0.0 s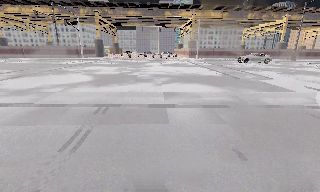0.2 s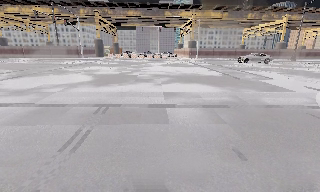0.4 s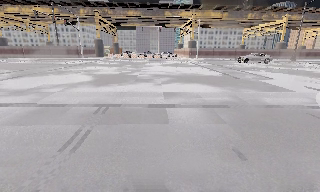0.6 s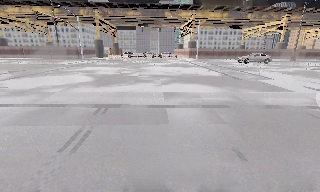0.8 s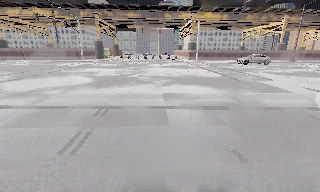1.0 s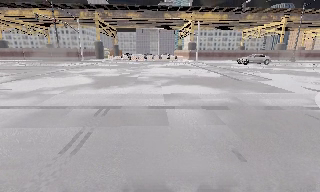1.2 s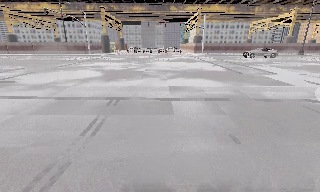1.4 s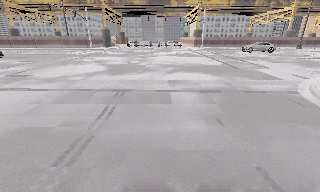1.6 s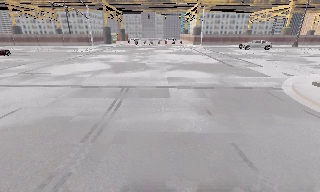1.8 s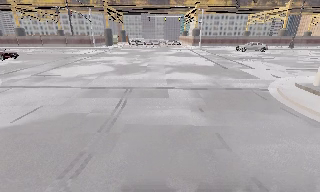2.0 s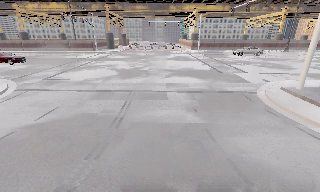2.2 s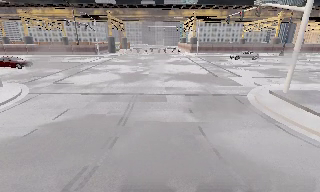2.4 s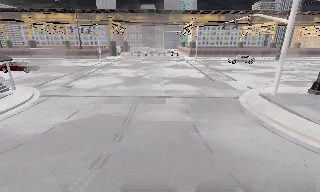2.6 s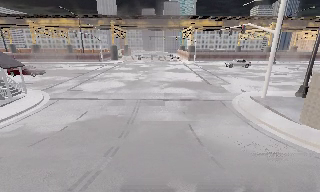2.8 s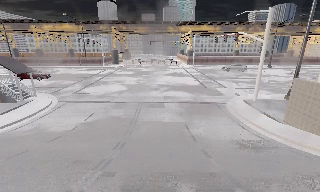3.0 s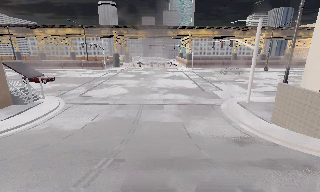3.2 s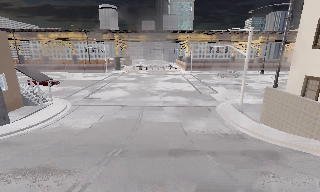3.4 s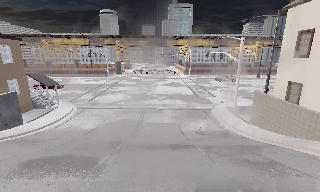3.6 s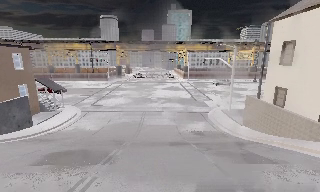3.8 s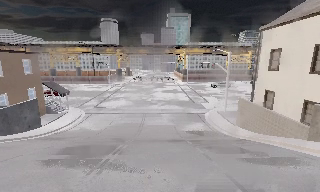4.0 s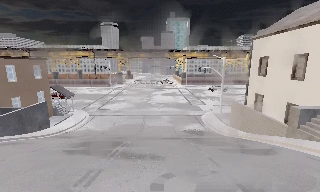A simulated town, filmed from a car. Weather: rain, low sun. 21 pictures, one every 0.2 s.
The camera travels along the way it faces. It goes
backward.
0.0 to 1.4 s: The camera travels backward, about 1.5 m, so what stands in front gets smaller. It gains speed.
1.4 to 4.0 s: The camera travels backward, about 16 m, so what stands in front gets smaller. Its aim tips upward by about 10 degrees, and the scene shifts downward.
The film runs backward here.
